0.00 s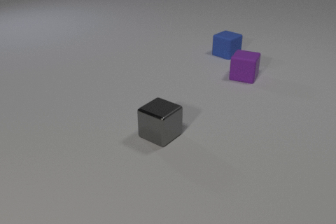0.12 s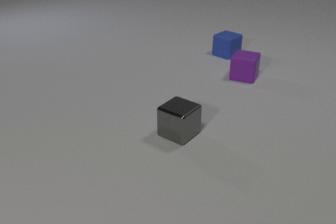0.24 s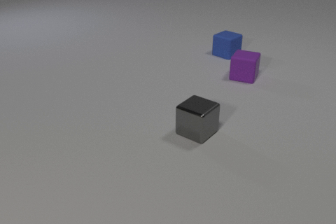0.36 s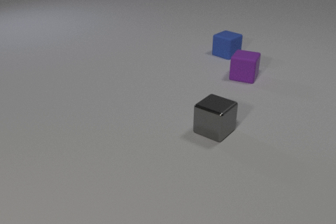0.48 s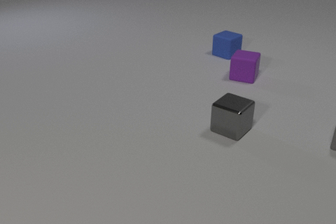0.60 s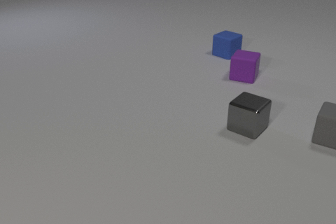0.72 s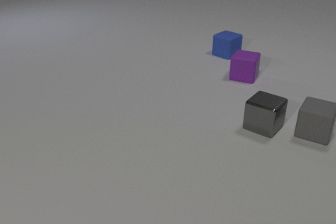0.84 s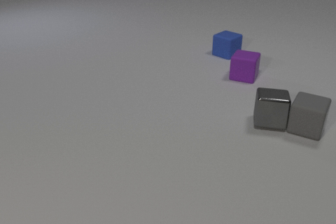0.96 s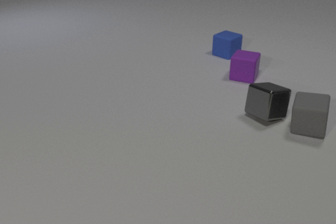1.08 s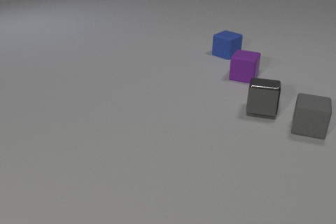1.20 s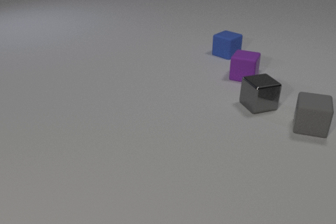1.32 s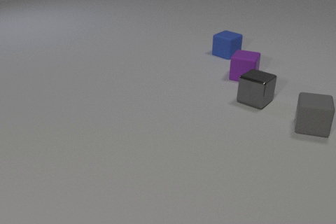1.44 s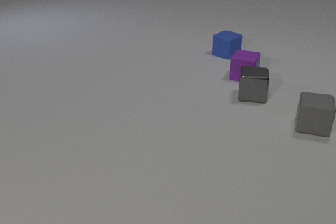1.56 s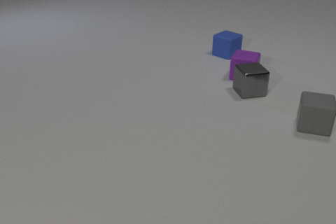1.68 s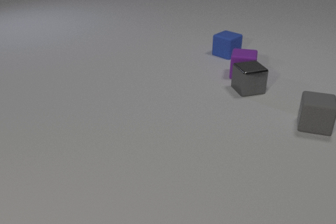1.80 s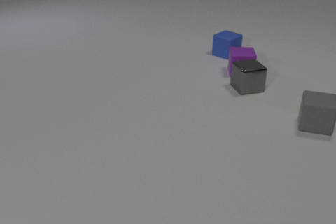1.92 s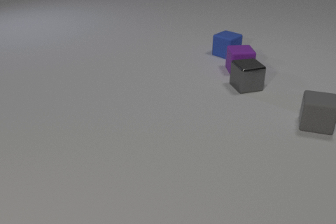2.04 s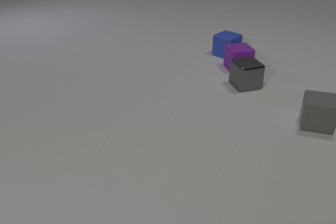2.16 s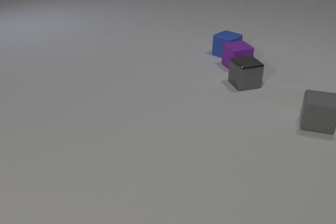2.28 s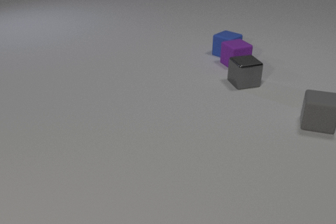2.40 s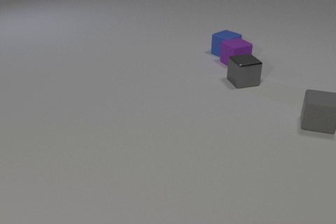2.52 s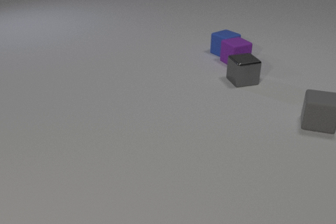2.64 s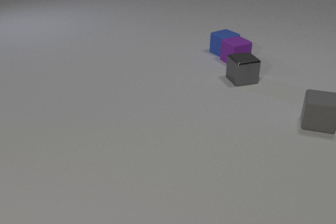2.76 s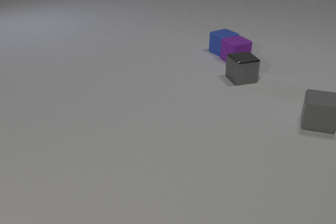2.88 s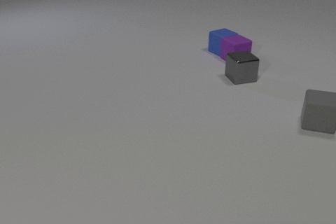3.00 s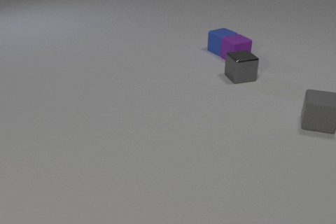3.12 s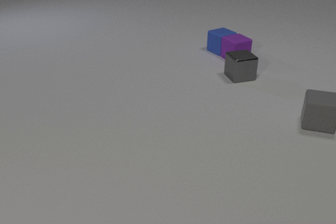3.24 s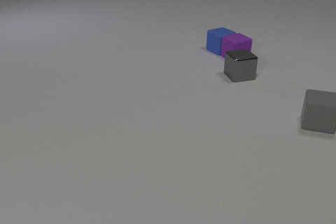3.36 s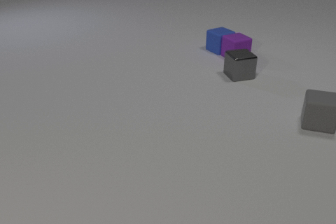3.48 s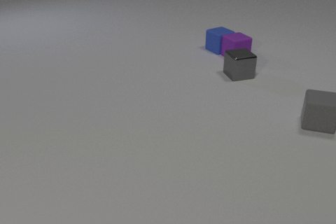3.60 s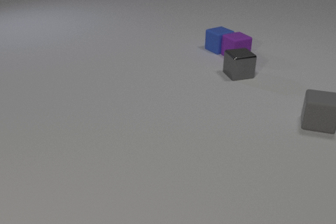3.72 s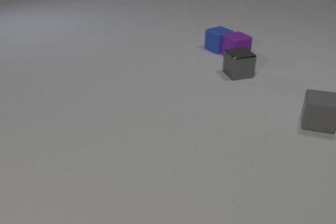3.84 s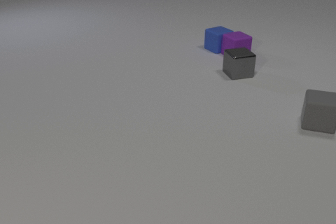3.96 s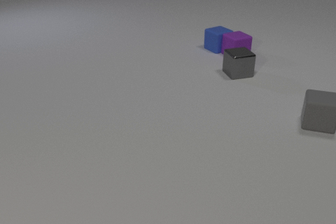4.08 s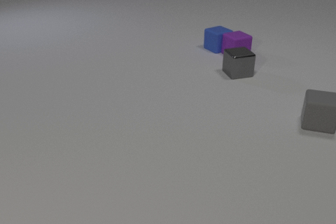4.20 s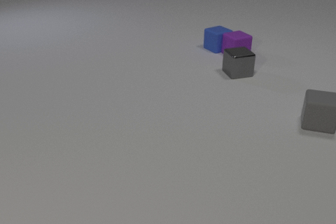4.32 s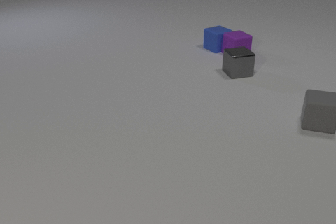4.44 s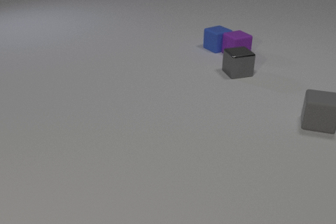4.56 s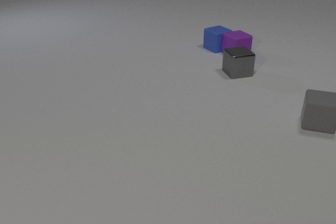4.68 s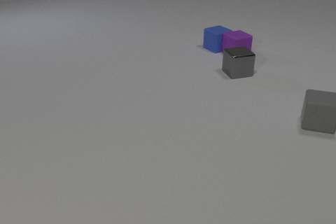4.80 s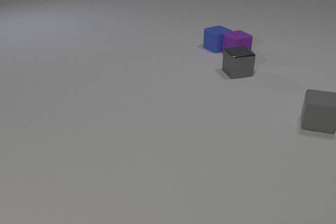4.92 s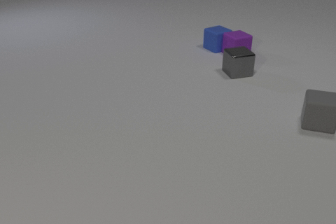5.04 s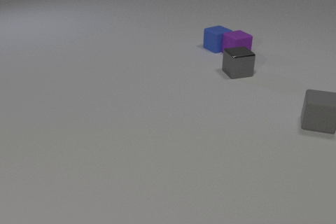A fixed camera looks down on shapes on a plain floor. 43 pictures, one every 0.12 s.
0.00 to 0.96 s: The gray rubber cube comes in at the right edge, slides to the left. The gray metal cube slides to the right and away from the camera. The gray rubber cube and the gray metal cube collide.
0.96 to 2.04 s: The gray rubber cube slides away from the camera and to the right. The gray metal cube slides away from the camera. The purple rubber cube slides away from the camera, spins counterclockwise seen from above by about 30 degrees, its near face sliding to the right. The gray metal cube and the purple rubber cube collide.
2.04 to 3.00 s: The gray metal cube slides away from the camera. The purple rubber cube slides away from the camera. The blue rubber cube slides away from the camera and to the left. The purple rubber cube and the blue rubber cube collide.
3.00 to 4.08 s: The gray metal cube slides away from the camera. The purple rubber cube slides away from the camera. The blue rubber cube slides away from the camera.
4.08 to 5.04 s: Next to nothing moves.
What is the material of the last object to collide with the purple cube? rubber.
How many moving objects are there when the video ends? 0.
Are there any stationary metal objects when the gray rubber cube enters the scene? no.
